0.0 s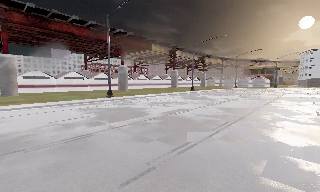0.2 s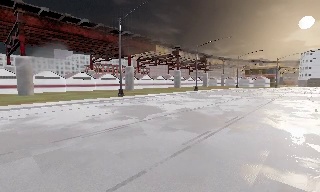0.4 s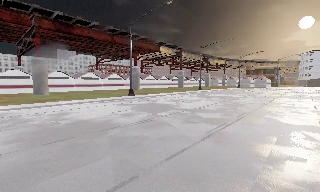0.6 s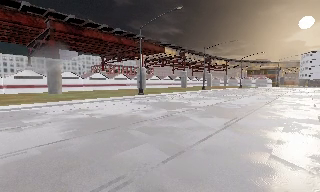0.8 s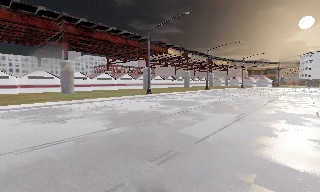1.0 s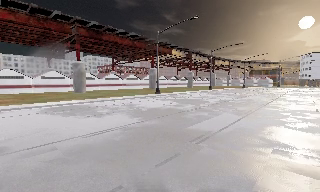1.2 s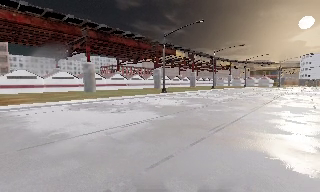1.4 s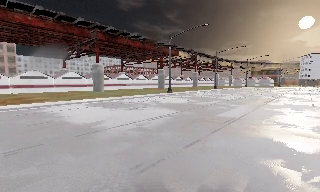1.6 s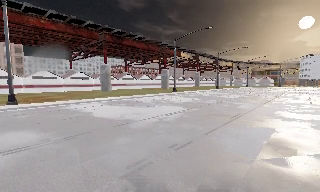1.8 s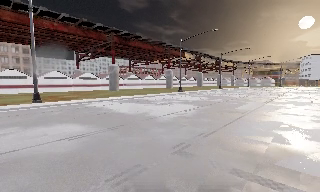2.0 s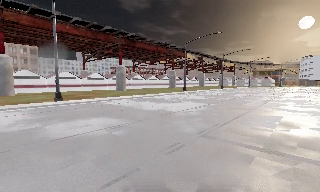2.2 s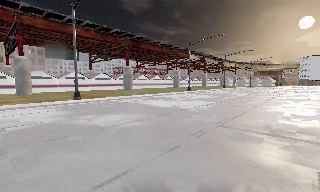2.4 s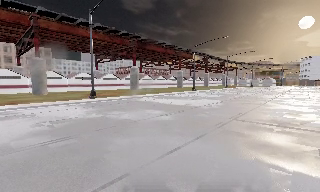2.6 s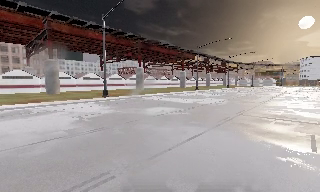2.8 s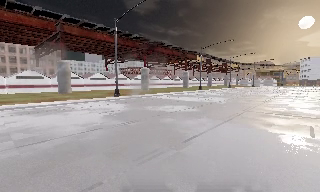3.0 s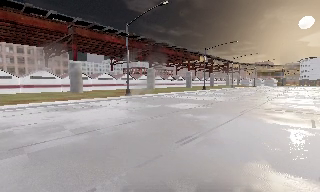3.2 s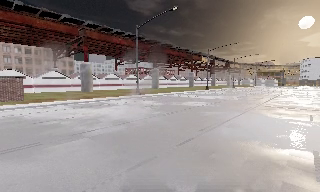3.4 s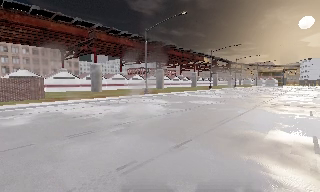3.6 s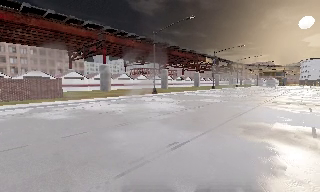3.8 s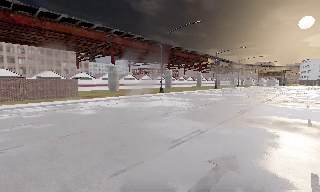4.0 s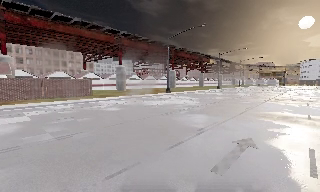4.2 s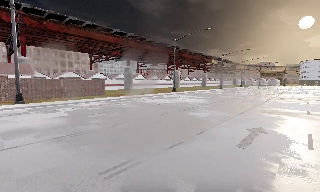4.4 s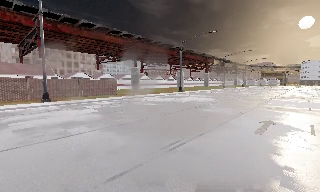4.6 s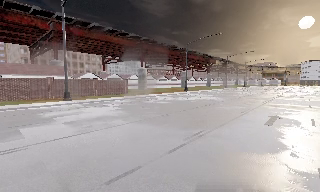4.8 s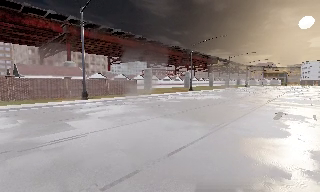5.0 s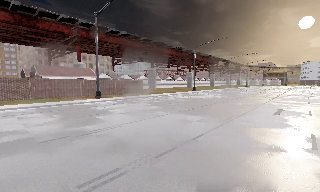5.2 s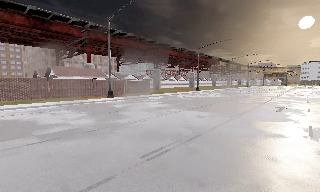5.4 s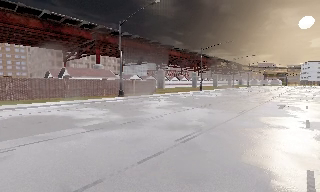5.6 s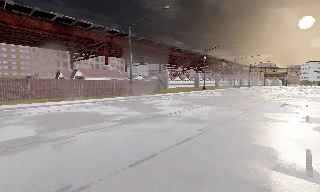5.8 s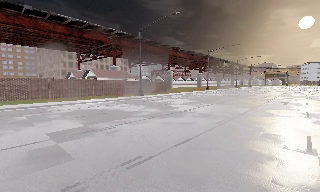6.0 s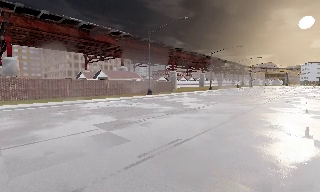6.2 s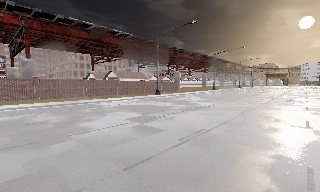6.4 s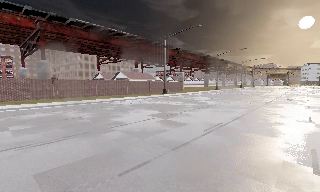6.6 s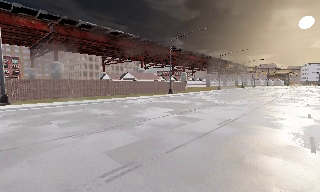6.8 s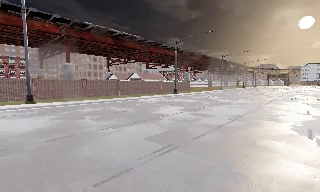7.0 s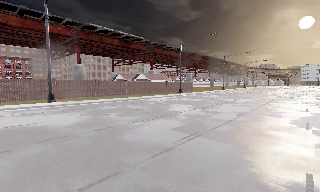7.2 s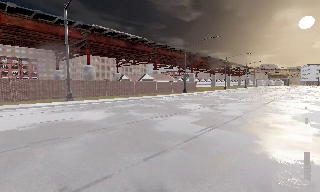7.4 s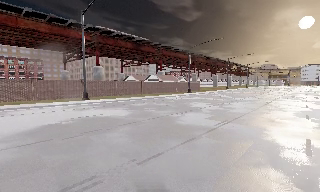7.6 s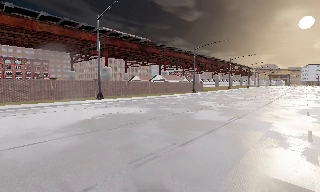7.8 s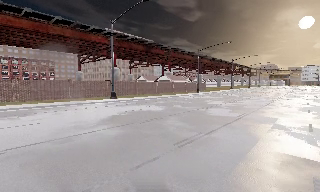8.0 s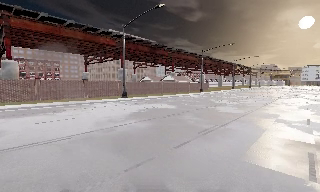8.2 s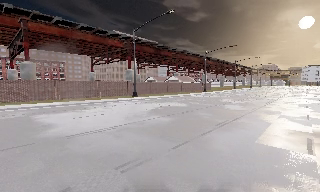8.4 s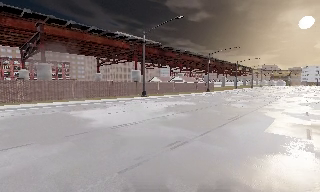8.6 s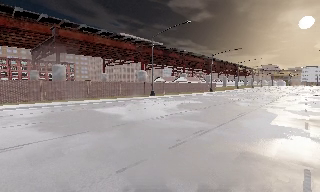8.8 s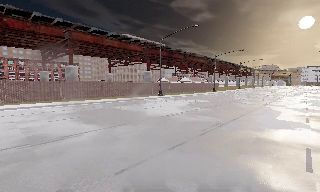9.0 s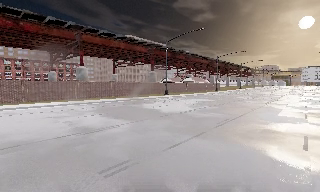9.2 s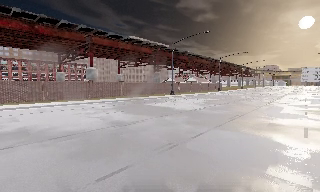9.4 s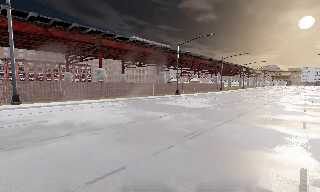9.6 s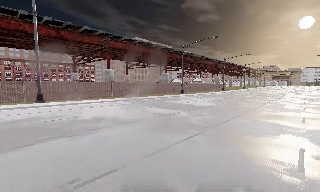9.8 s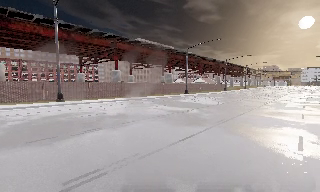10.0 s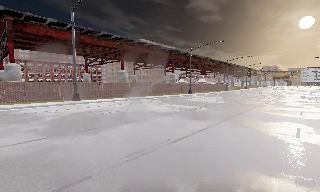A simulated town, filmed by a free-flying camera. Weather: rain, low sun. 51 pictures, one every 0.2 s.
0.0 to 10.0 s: The camera travels backward and to its left, about 90 m, so what stands in front gets smaller.
The film runs backward here.
